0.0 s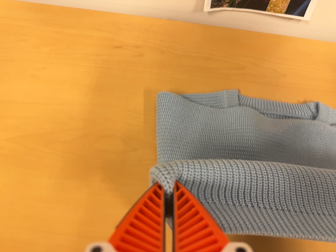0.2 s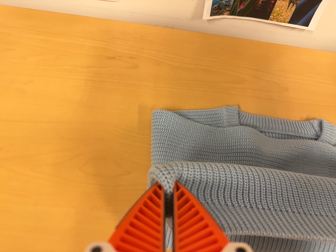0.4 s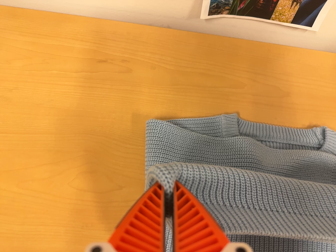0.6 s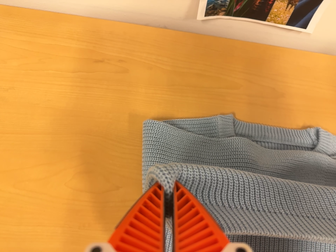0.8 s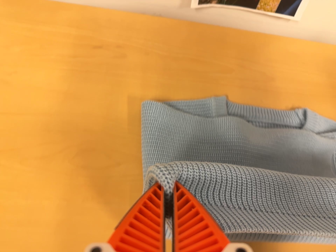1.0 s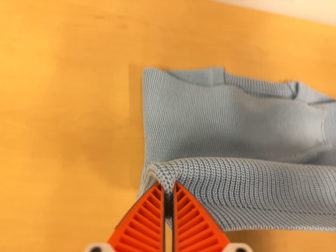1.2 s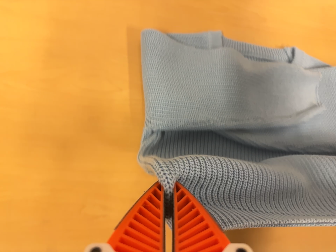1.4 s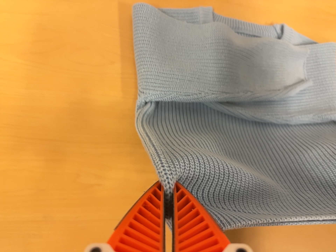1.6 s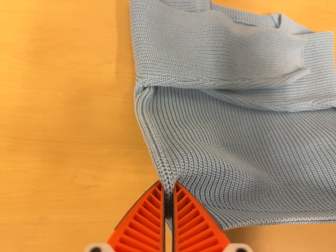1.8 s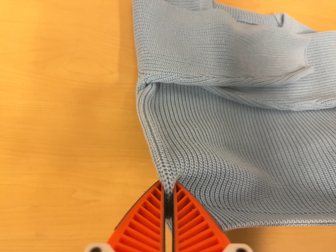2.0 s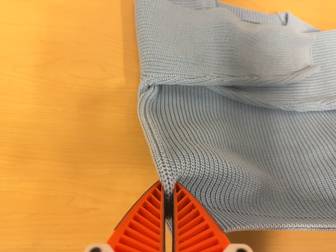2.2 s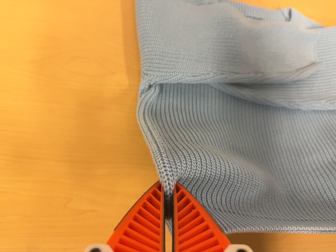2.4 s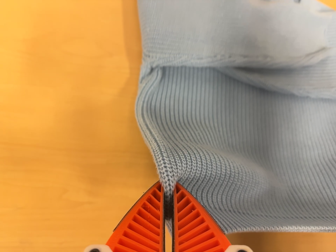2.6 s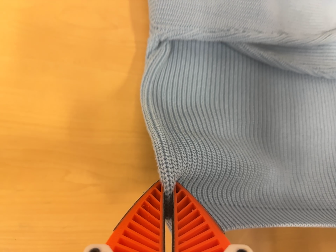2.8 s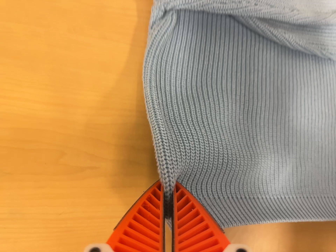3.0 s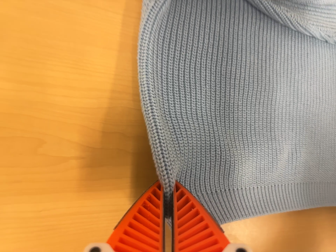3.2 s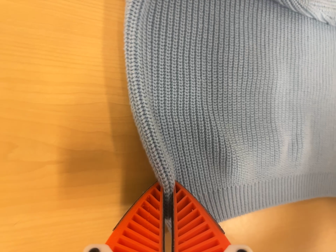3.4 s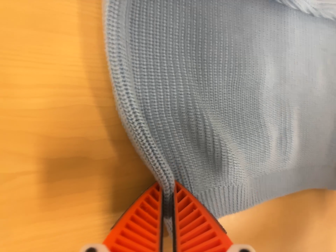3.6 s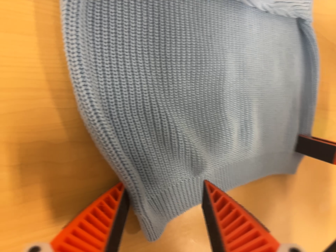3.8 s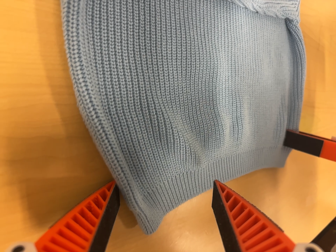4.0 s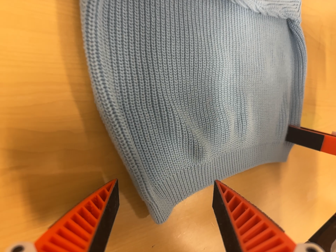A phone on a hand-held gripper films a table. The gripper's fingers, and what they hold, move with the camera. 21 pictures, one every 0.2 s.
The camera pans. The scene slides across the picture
to the left.
The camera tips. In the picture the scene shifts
upward.
0.0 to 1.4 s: The camera travels toward the bottom of its view, about 6 cm, so close, fixed things drift upward. Its aim tips toward the bottom of its view by about 10 degrees, and the scene shifts upward.
1.4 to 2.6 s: The camera travels forward, about 9 cm, so what stands in front looms larger.
2.6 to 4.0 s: The scene slides to the left, as the camera pans about 25 degrees to its right. It travels to its left and forward, about 8 cm. Its aim tips toward the bottom of its view by about 15 degrees, and the scene shifts upward.
The film runs backward here.
